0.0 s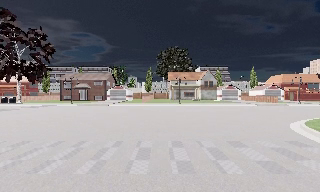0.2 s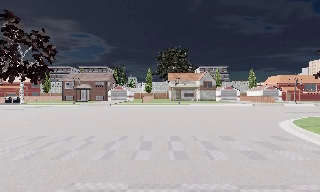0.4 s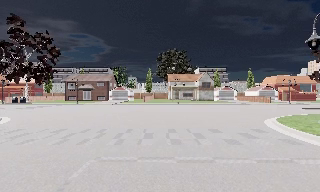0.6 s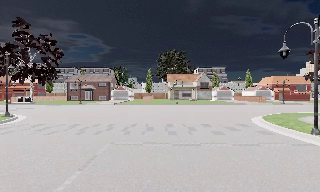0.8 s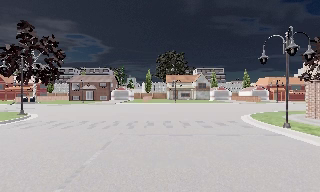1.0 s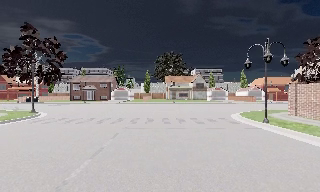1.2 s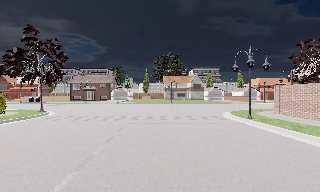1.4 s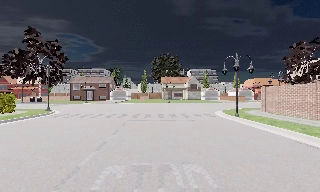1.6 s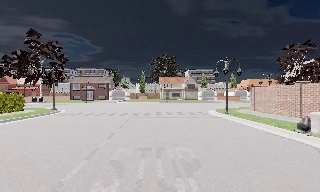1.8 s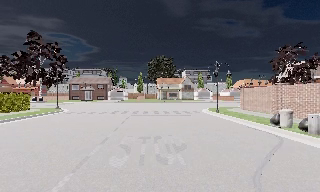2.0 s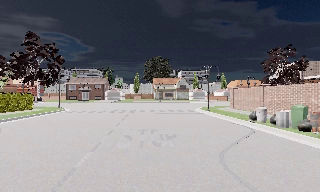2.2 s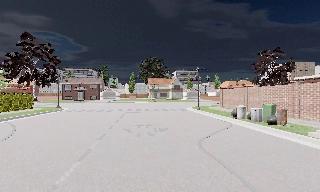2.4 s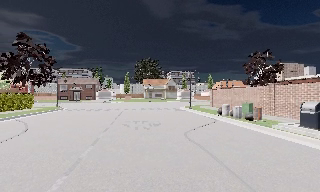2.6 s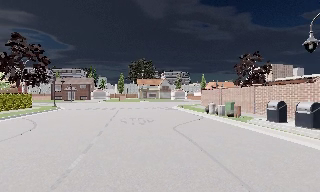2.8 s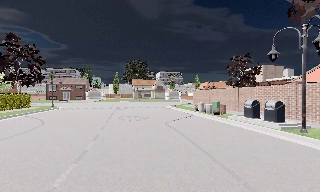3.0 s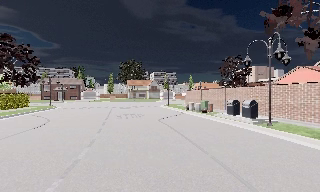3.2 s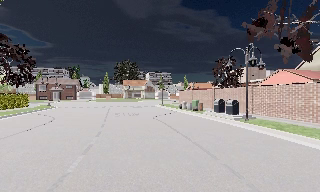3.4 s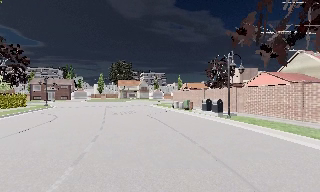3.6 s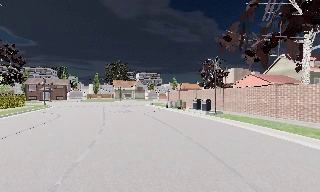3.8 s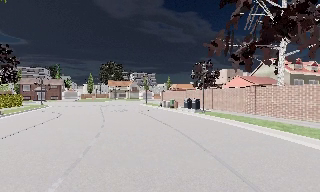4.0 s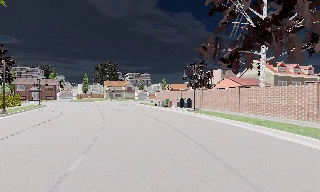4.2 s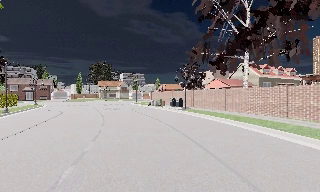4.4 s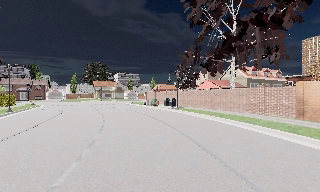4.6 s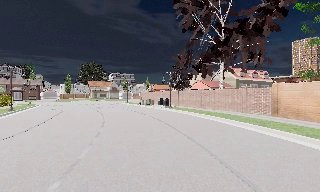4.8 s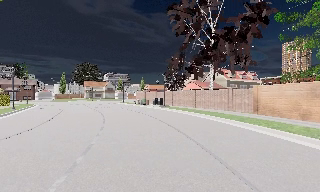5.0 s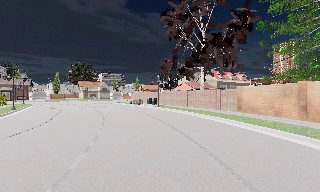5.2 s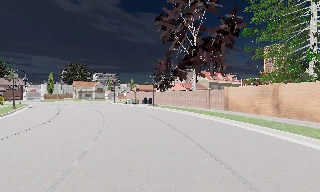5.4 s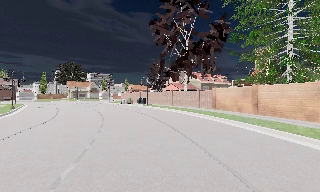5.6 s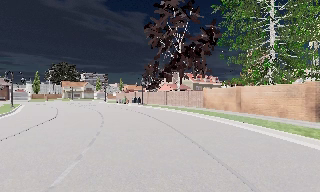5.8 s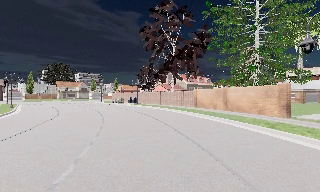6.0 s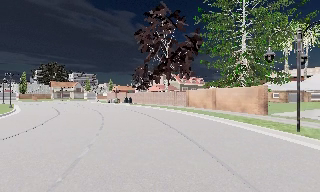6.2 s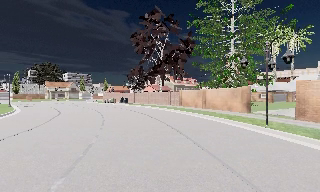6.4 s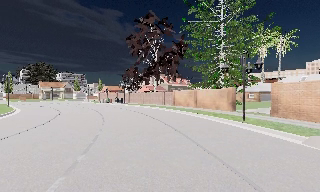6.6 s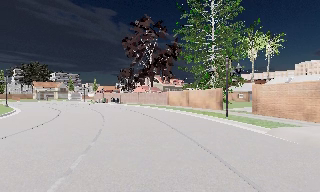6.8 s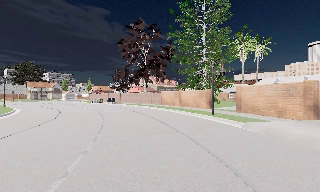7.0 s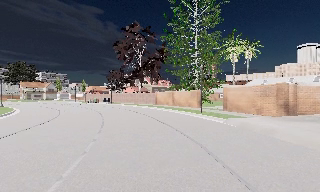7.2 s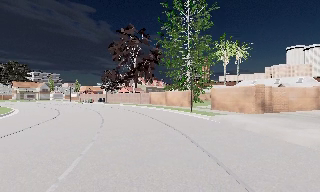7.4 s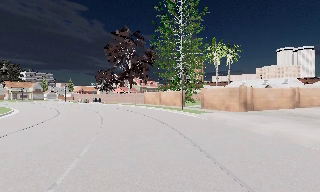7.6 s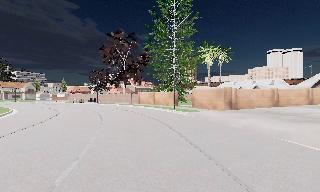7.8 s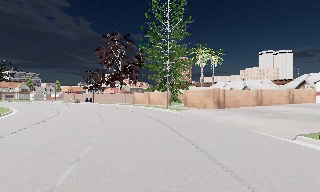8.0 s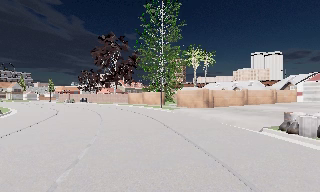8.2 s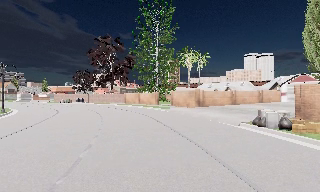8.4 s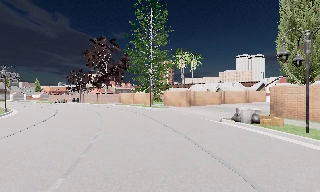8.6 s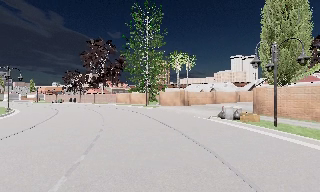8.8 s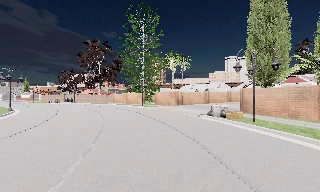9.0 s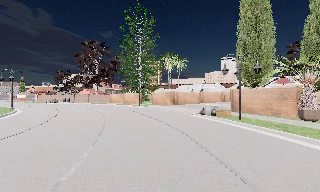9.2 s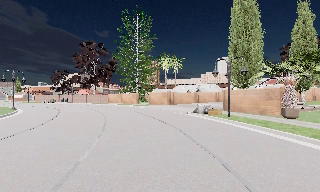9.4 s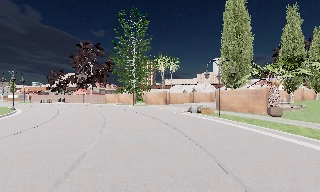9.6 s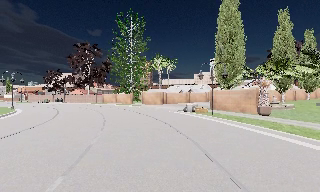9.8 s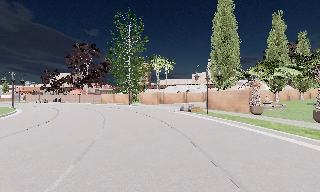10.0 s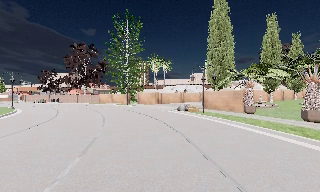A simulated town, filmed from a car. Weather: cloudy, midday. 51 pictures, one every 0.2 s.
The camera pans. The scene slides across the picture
to the left.
The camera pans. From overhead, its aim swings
clockwise.
0.0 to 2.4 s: The camera travels backward, about 16 m, so what stands in front gets smaller.
2.4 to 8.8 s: The scene slides to the left, as the camera pans about 60 degrees to its right. It travels backward, about 45 m.
8.8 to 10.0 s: The camera travels backward, about 4.5 m, so what stands in front gets smaller. It loses speed.
The film runs backward here.
